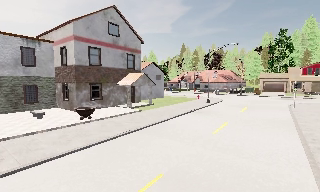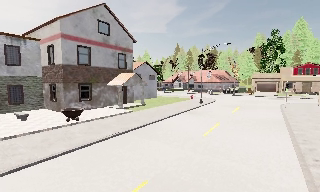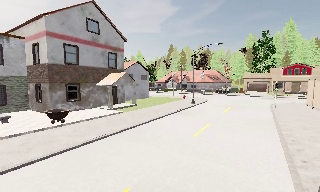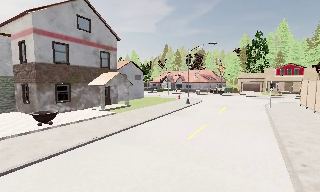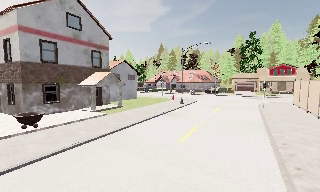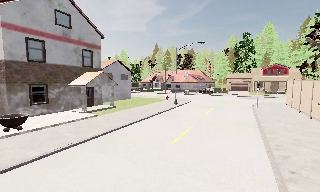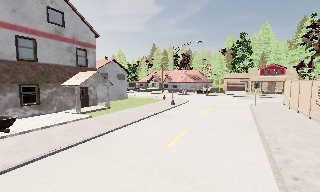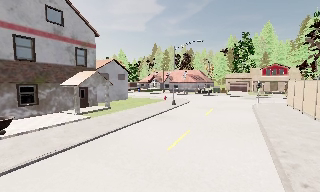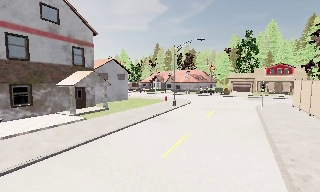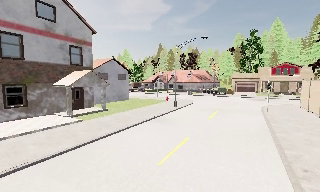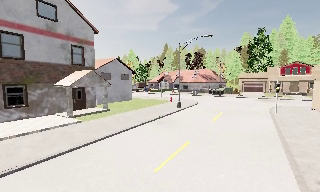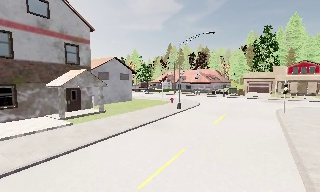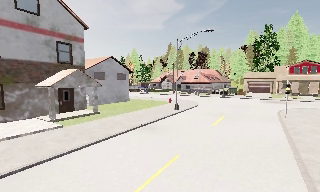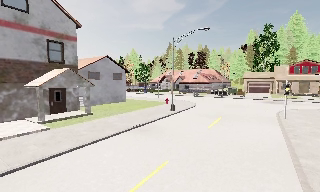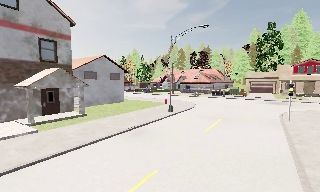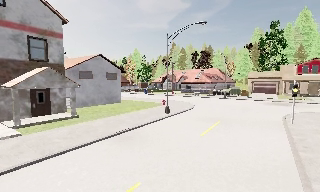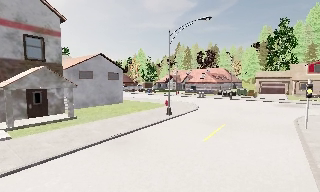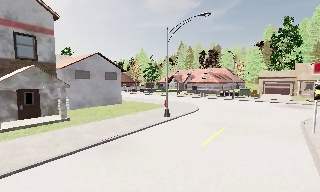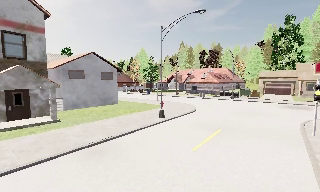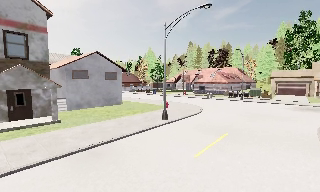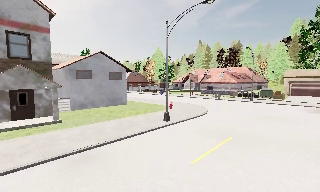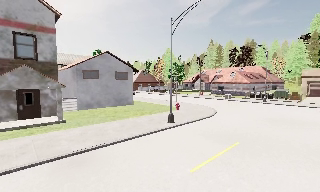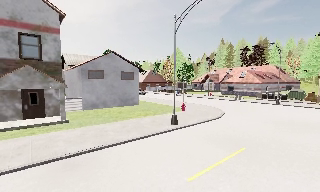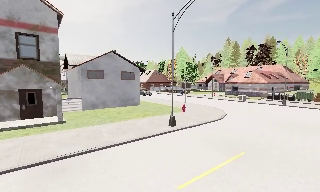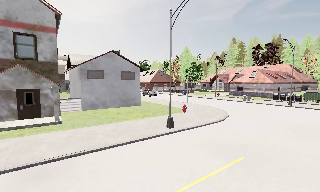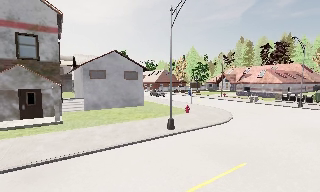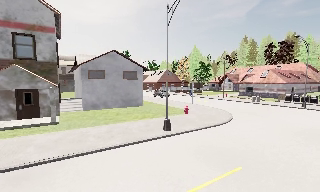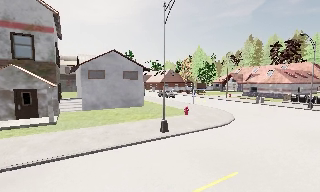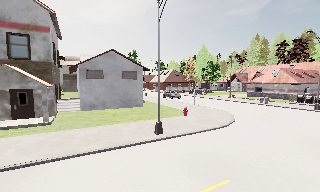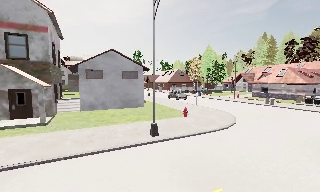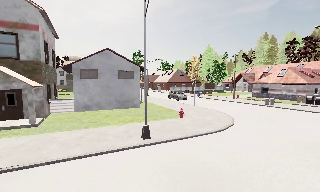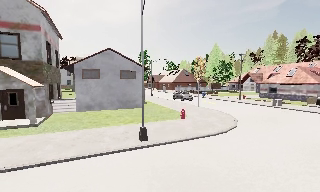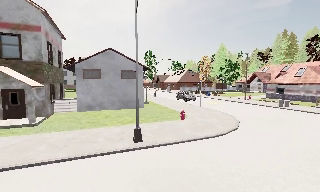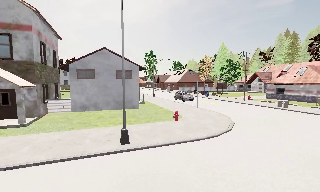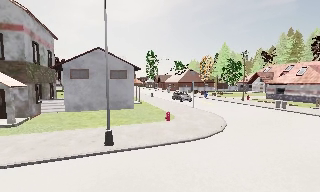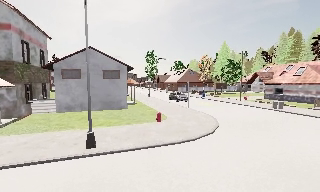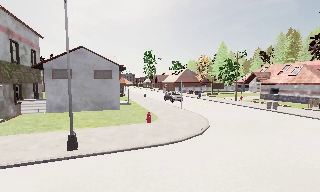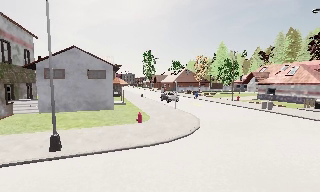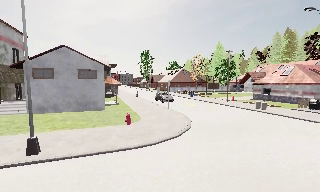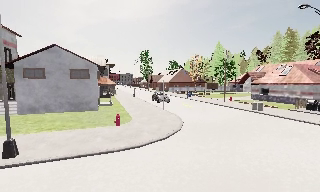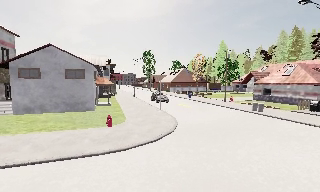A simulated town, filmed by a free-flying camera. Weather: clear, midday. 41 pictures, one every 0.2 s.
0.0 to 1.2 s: The camera travels forward and to its right, about 2.5 m, so what stands in front looms larger.
1.2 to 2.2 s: The camera travels forward and to its right, about 3.5 m, so what stands in front looms larger. It gains speed.
2.2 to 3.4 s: The camera travels forward and to its right, about 5 m, so what stands in front looms larger.
3.4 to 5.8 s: The camera pans to its left, which is counterclockwise from overhead, by about 25 degrees. It travels to its right and forward, about 8 m.
5.8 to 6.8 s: The camera travels to its right and forward, about 3.5 m, so close, fixed things drift to the left.
6.8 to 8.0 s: The camera travels to its right, about 4.5 m, so close, fixed things drift to the left.
The film runs forward here.
